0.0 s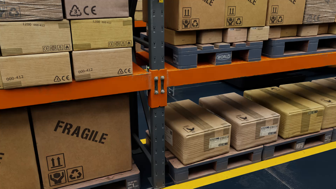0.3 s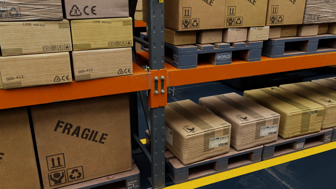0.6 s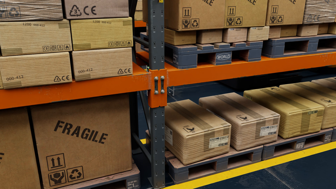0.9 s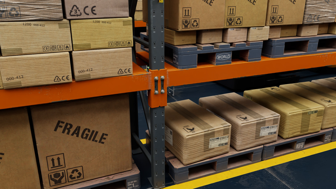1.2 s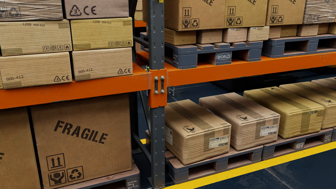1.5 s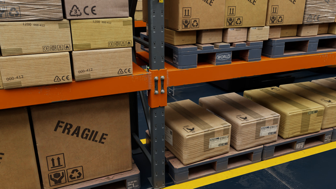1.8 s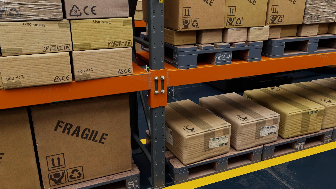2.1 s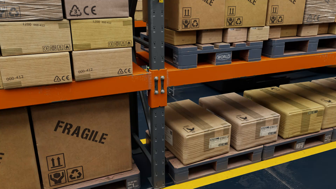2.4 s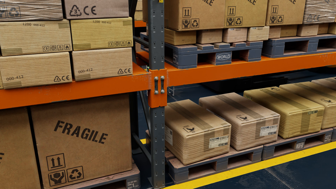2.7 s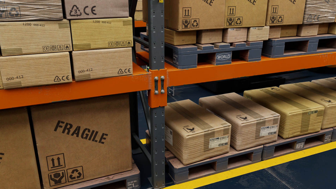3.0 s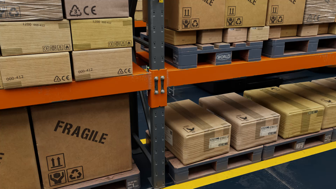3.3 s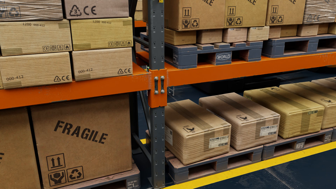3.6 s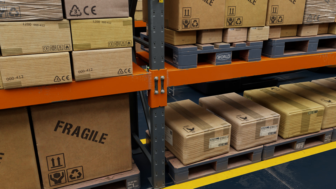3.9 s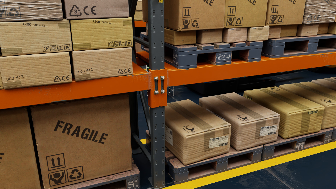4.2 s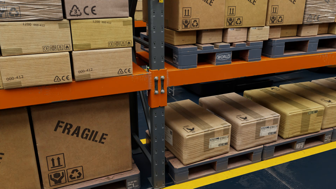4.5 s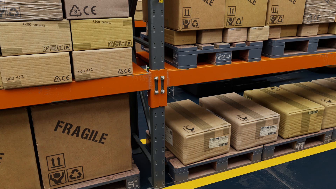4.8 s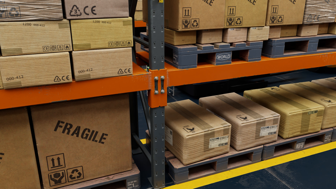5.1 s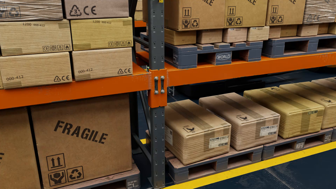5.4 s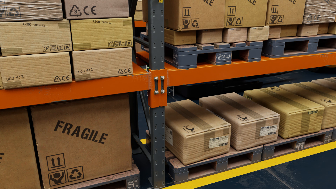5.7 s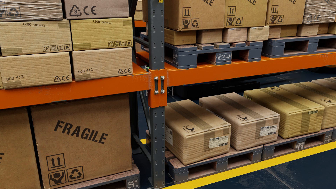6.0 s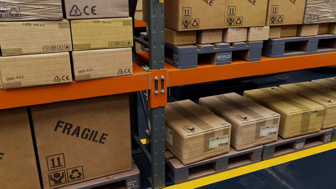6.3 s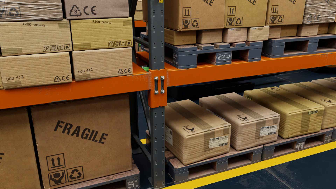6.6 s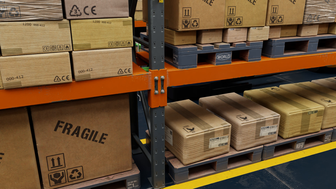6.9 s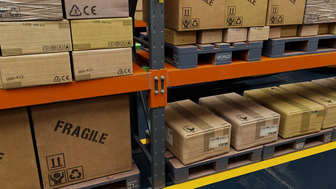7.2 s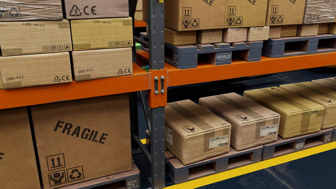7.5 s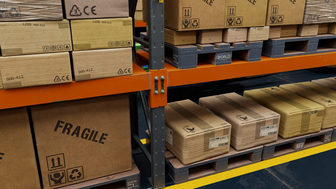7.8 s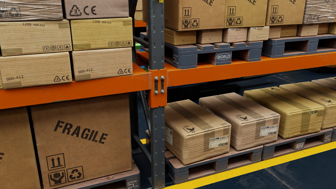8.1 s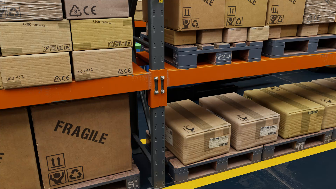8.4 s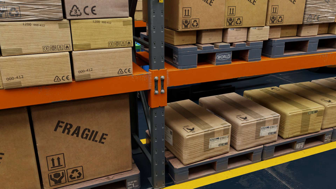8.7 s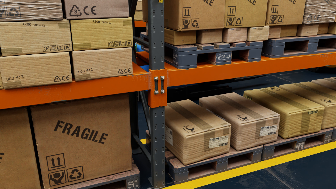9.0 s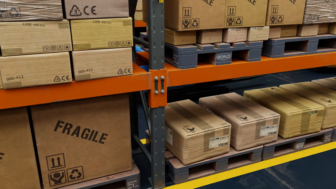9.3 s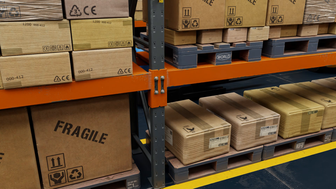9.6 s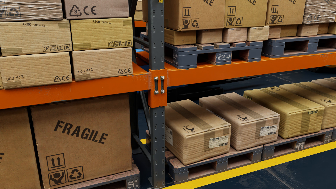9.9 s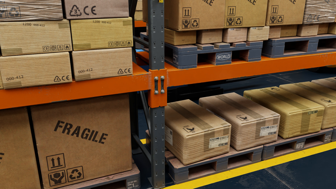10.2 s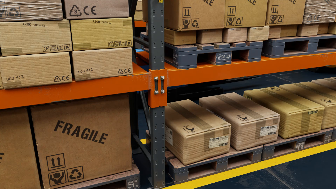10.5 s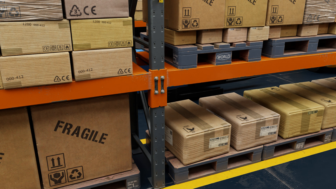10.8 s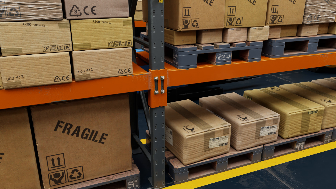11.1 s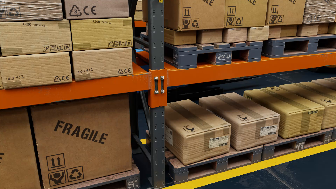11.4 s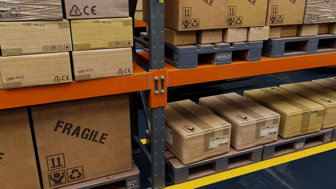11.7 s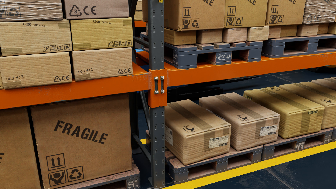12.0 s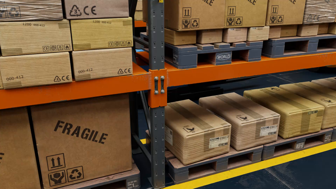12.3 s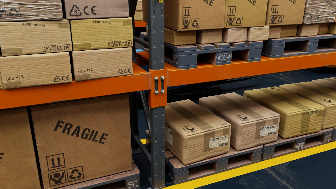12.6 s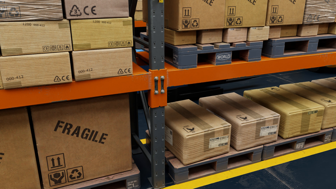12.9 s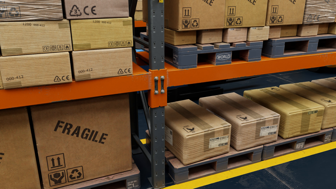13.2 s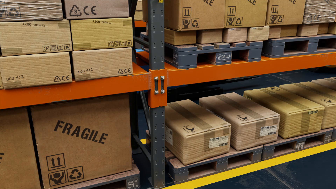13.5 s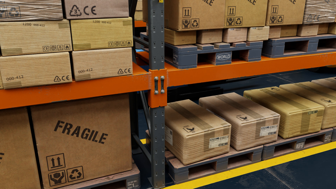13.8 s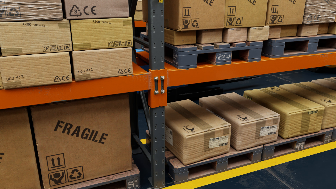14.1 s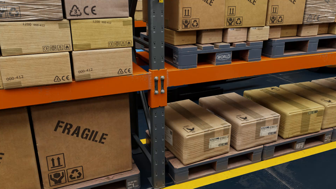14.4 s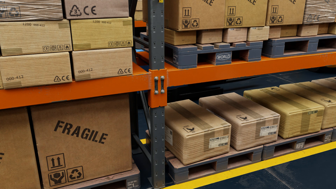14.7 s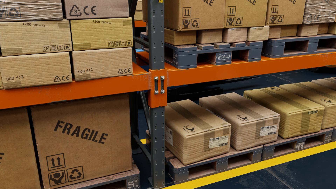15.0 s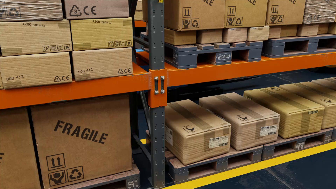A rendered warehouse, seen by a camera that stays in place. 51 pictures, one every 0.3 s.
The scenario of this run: A forklift runs into an object in its way.
